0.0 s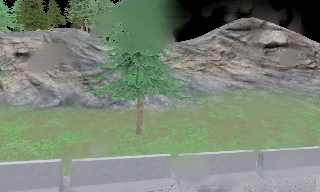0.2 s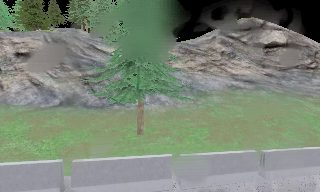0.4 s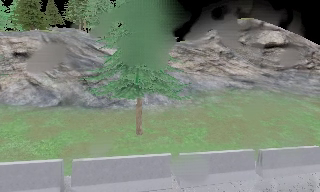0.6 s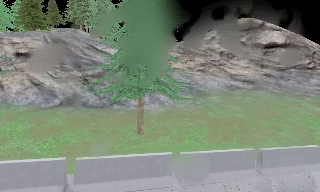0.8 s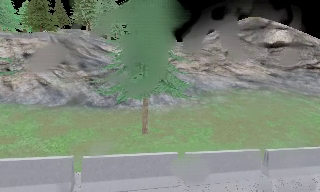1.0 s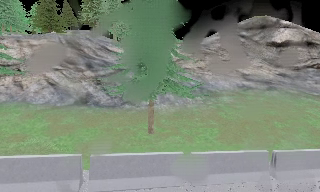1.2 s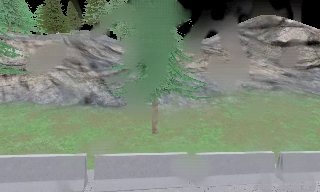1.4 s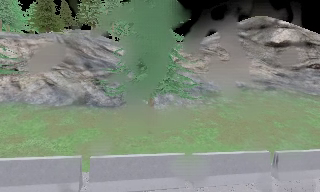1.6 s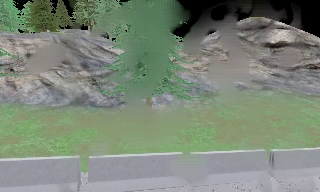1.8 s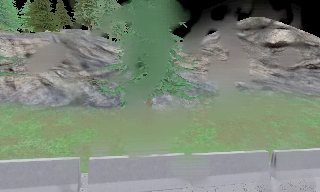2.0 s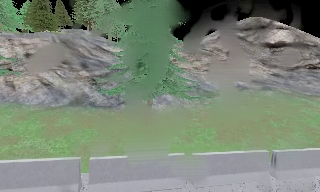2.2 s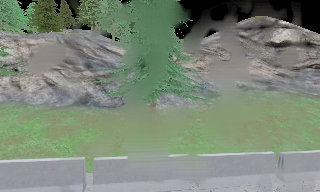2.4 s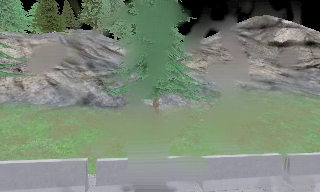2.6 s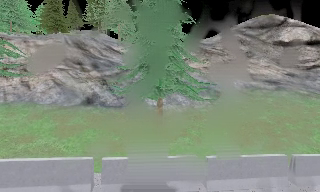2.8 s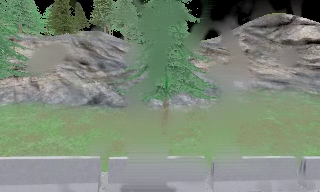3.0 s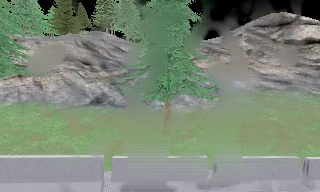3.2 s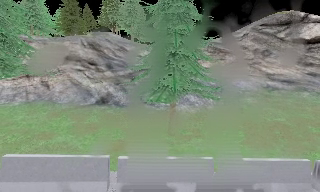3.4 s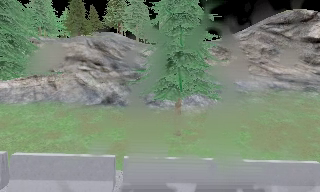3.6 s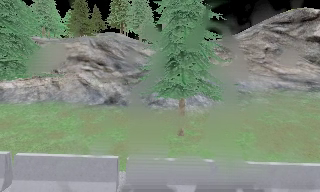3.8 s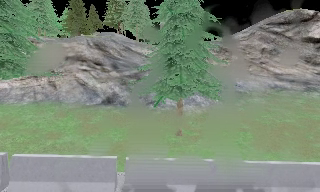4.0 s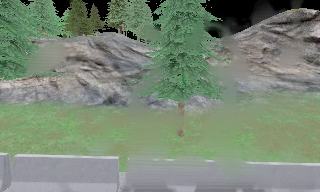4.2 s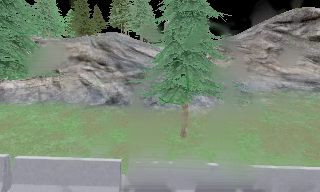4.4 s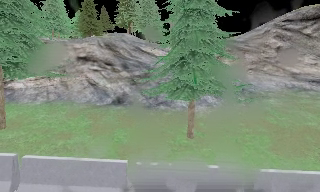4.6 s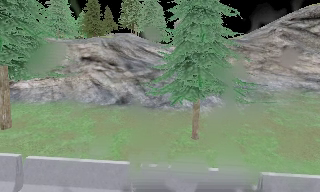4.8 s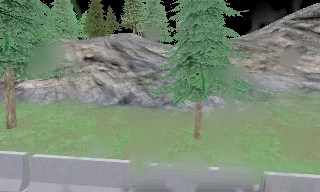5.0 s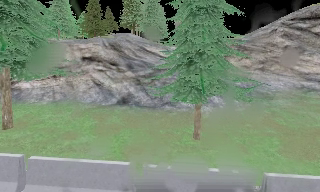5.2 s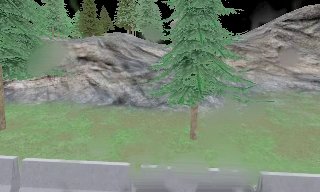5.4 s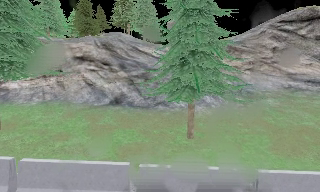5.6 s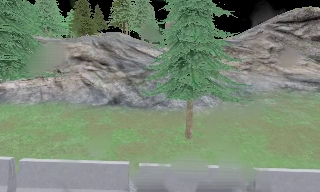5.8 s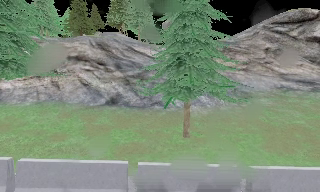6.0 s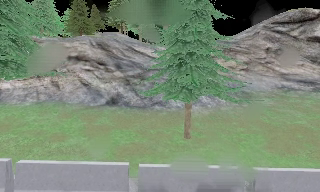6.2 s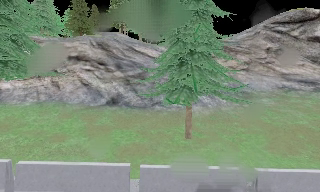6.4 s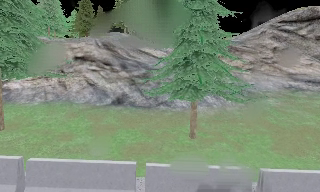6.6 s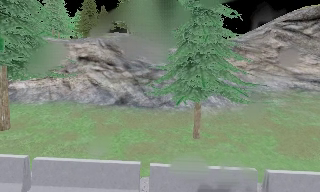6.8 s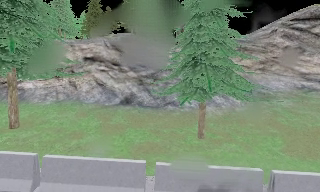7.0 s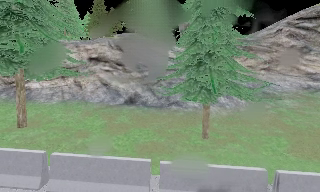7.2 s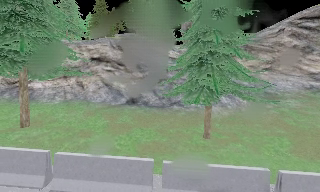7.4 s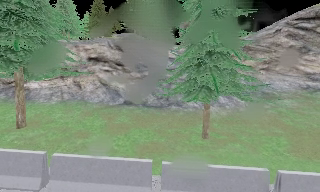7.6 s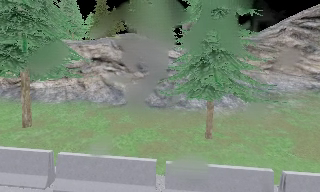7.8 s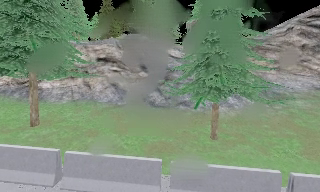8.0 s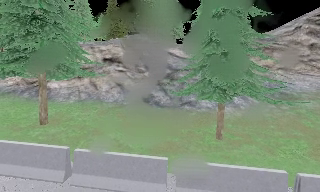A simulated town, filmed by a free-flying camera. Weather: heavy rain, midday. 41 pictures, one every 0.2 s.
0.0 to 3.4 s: The camera swings to its left by about 10 degrees, and the scene slides to the right. It travels to its left, about 0.5 m, so close, fixed things drift to the right.
3.4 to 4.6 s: The camera travels forward, about 0.5 m, so what stands in front looms larger.
4.6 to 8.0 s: The camera travels to its left, about 1 m, so close, fixed things drift to the right.
The film runs forward here.
